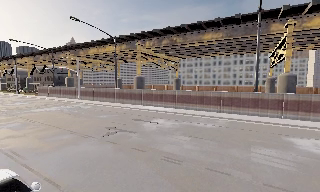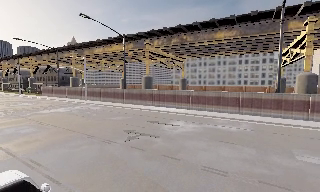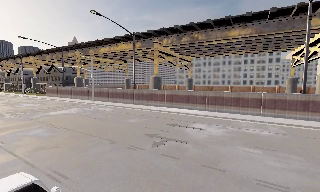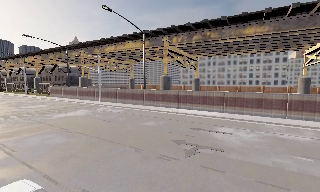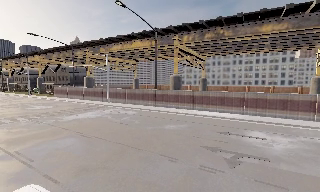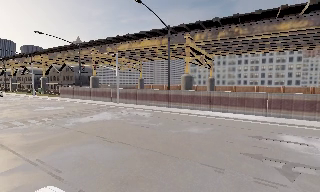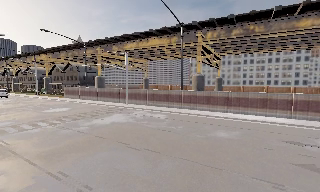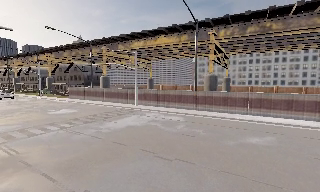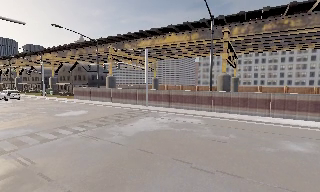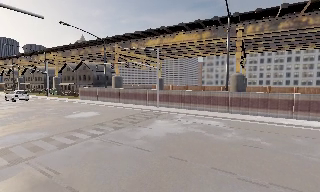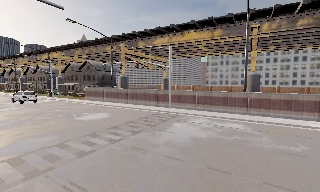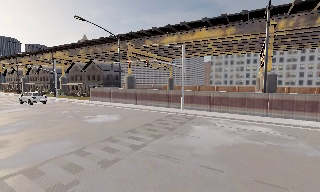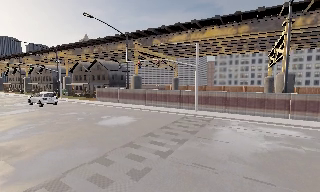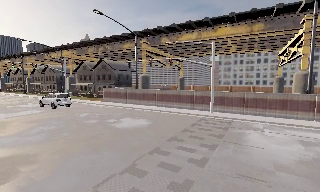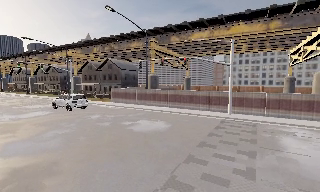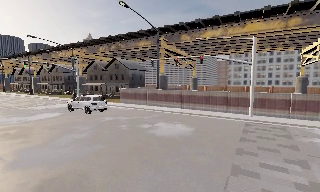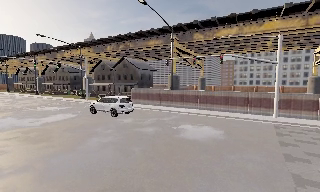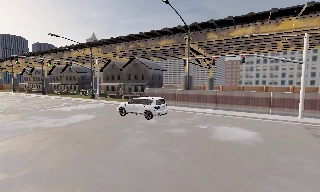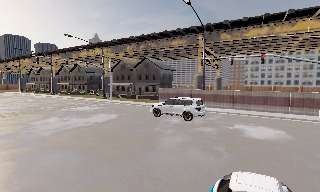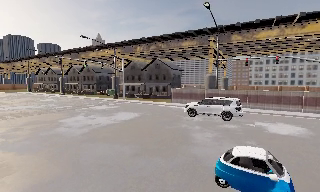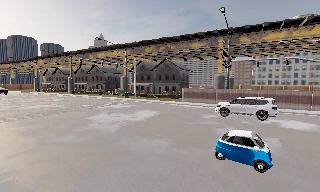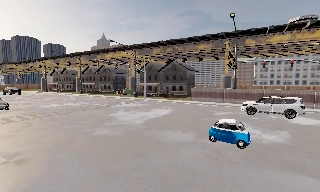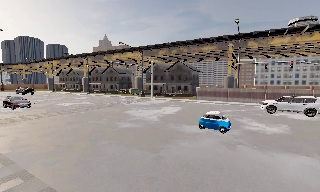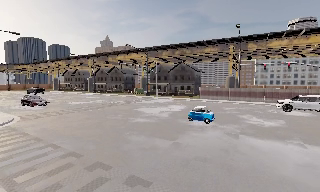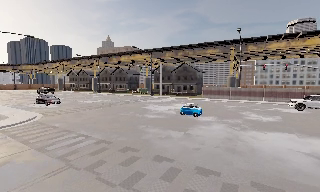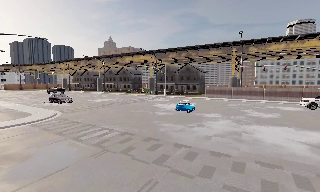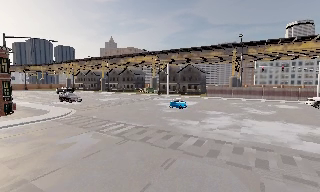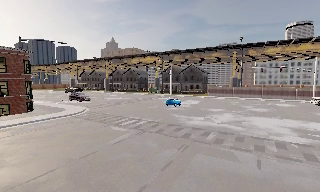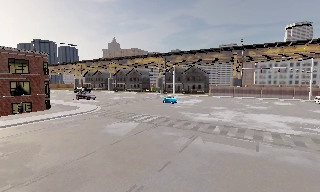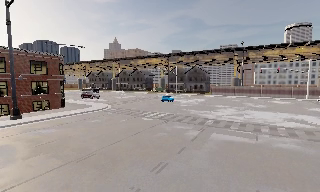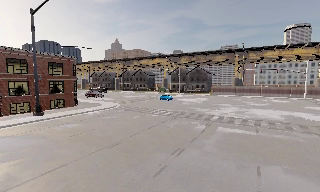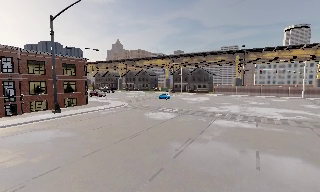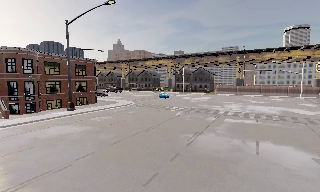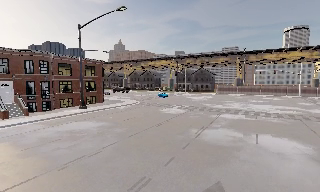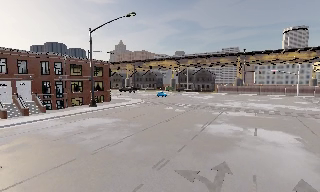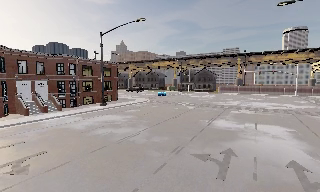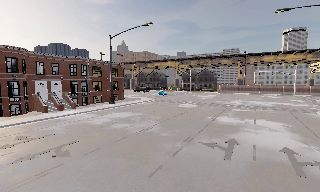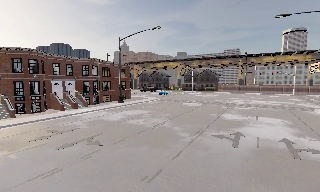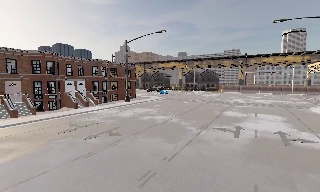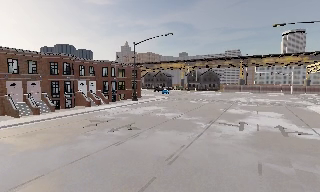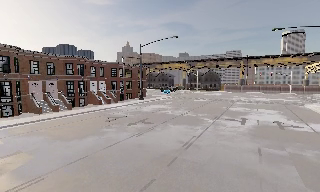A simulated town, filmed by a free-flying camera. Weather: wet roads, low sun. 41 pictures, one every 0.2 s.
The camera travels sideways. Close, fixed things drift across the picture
to the right.
0.0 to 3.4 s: The camera travels to its left and forward, about 30 m, so close, fixed things drift to the right.
3.4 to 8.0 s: The camera travels backward and to its left, about 40 m, so what stands in front gets smaller.
The film runs backward here.
